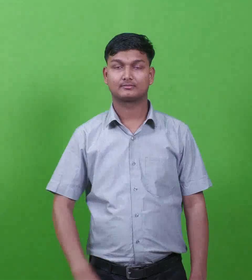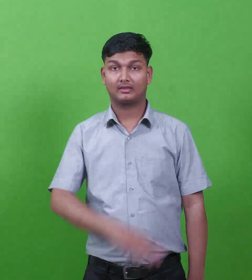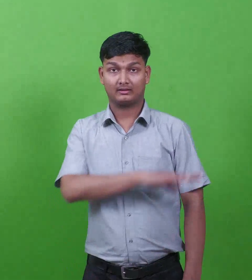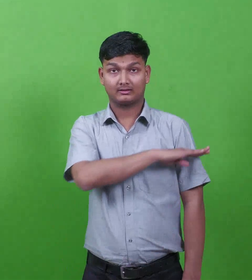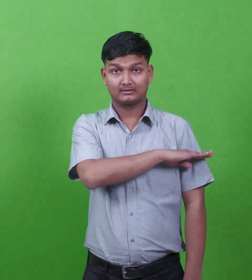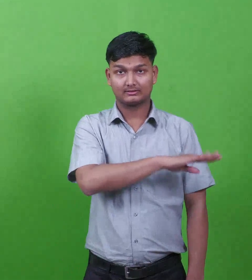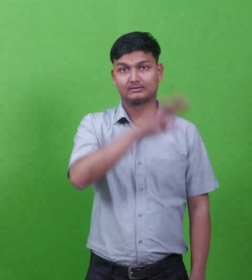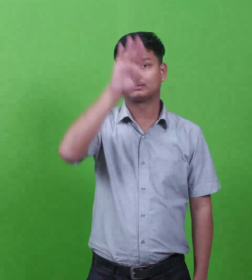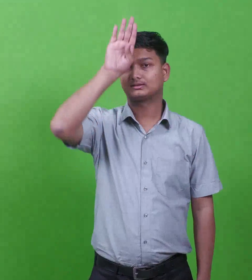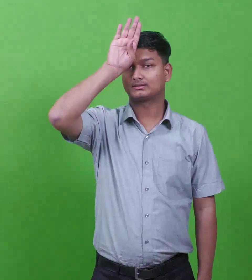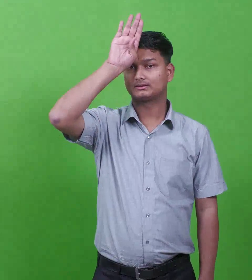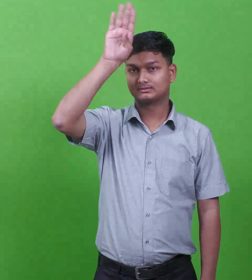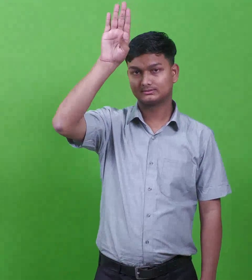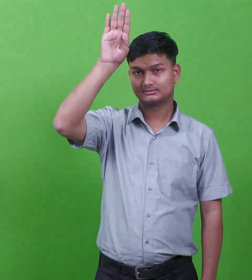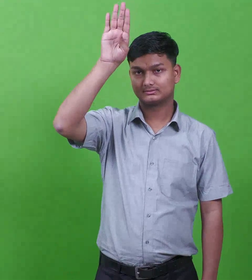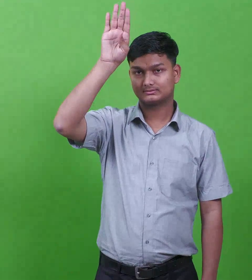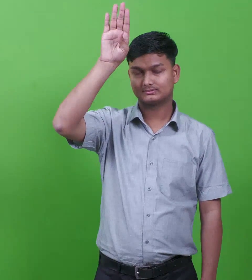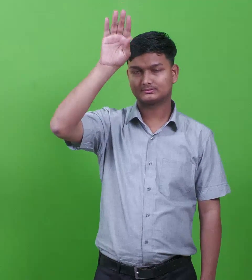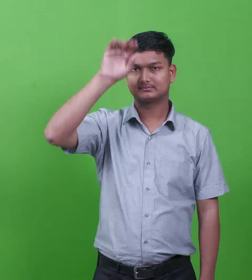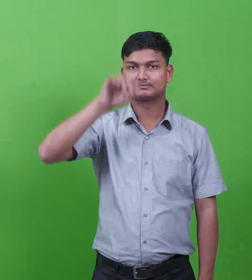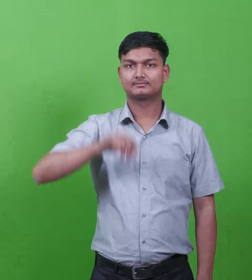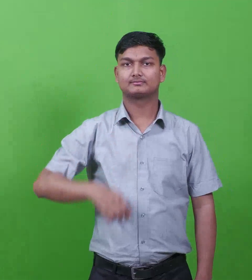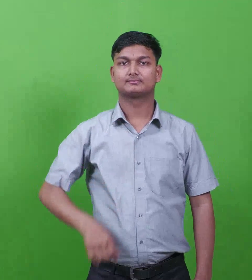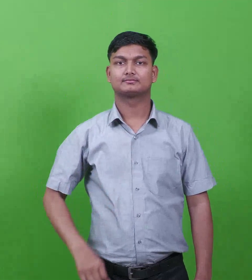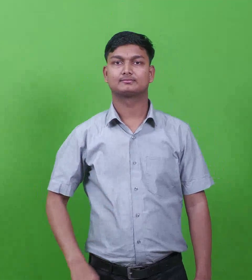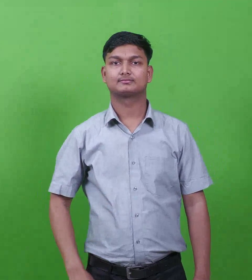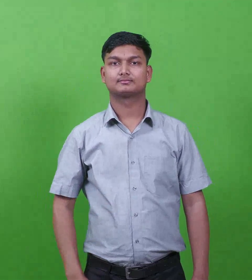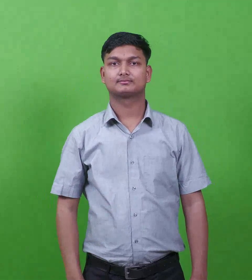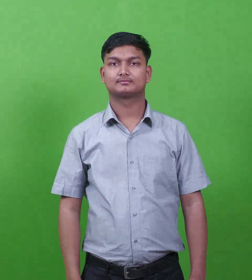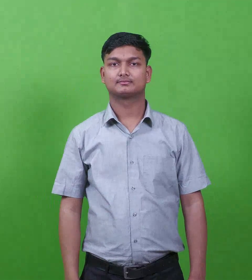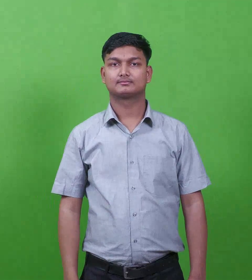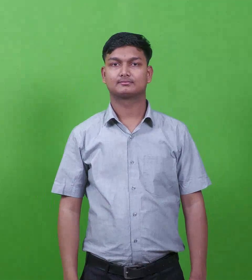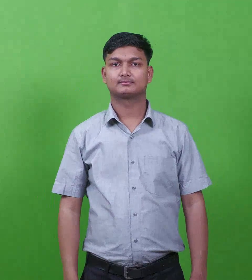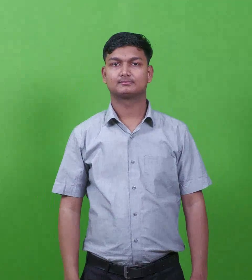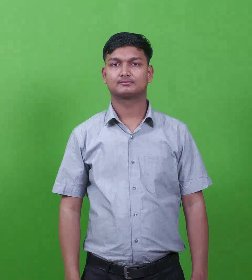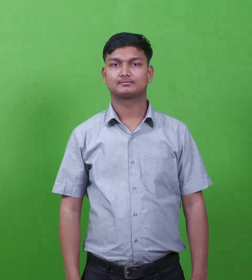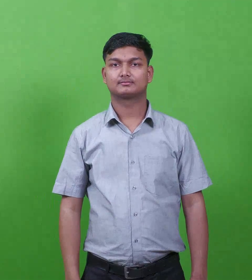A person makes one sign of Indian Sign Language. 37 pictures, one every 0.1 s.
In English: king sihon
